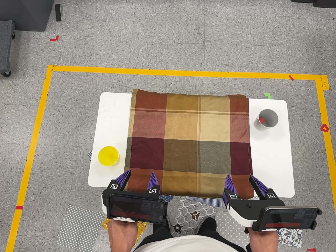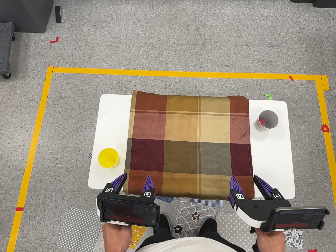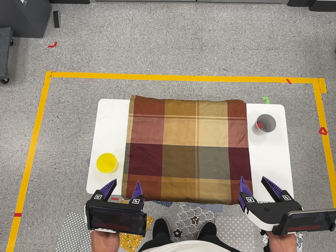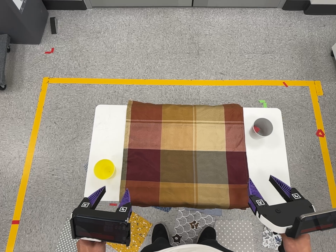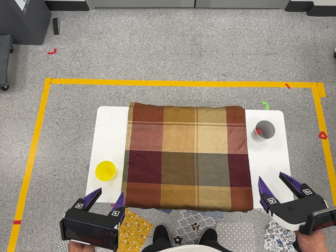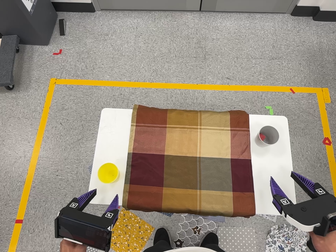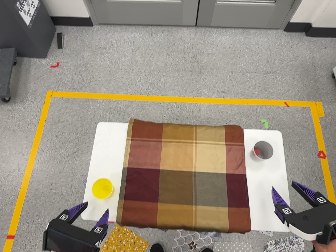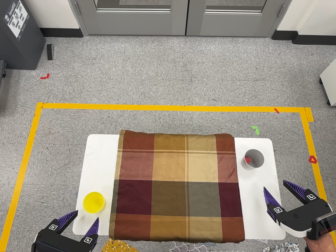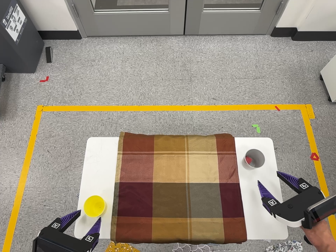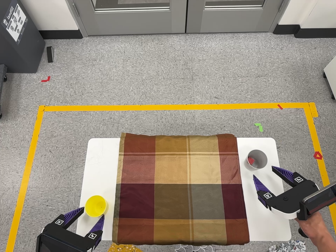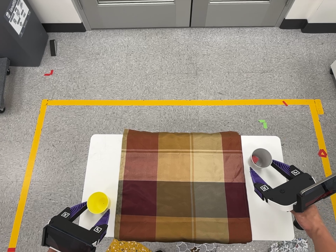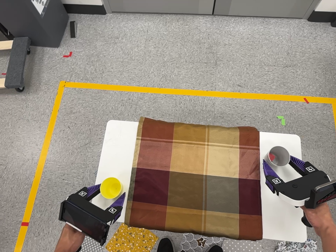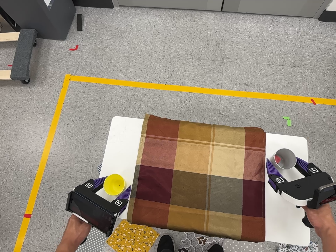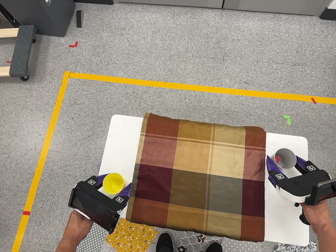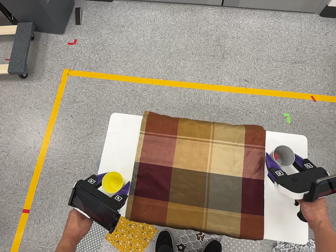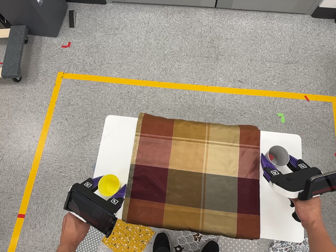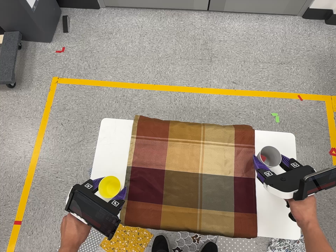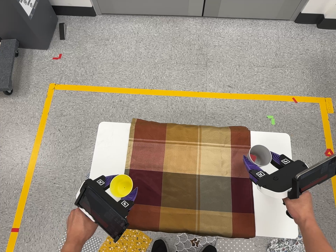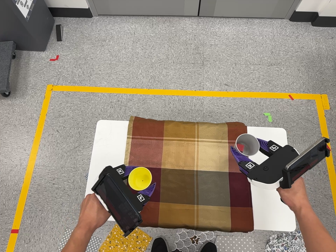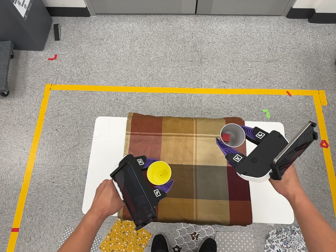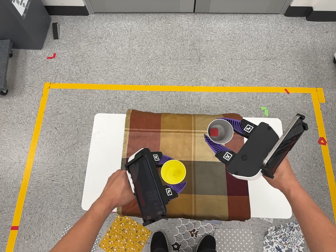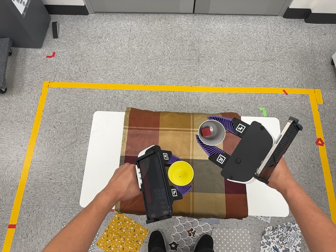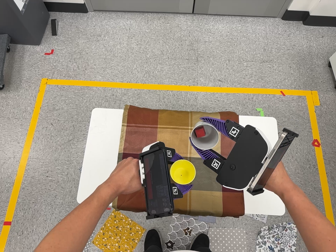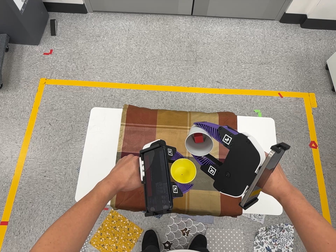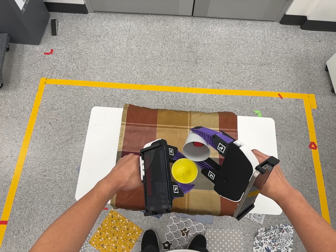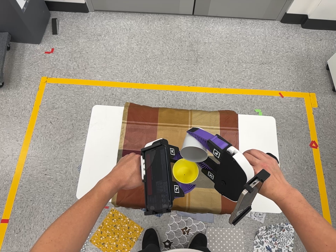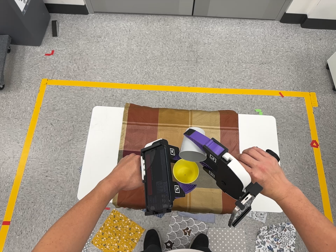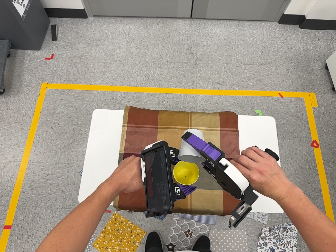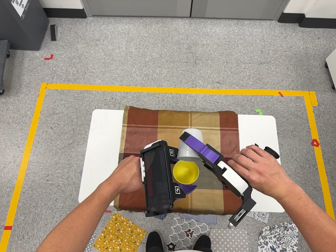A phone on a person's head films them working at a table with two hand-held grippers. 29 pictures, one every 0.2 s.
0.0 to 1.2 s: The camera travels toward the top of its view, about 4 cm, so close, fixed things drift downward.
1.2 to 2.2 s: The camera travels toward the top of its view and forward, about 7 cm.
2.2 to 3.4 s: The camera shifts only a little, or ends up much as it began.
3.4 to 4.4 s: The camera travels toward the bottom of its view, about 8 cm, so close, fixed things drift upward.
4.4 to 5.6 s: The camera shifts only a little, or ends up much as it began.
The film runs forward here.
